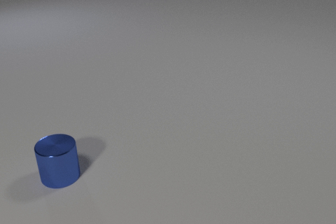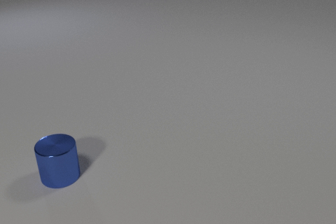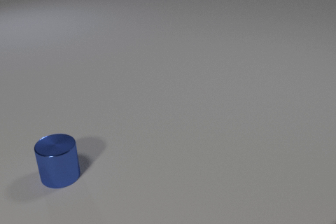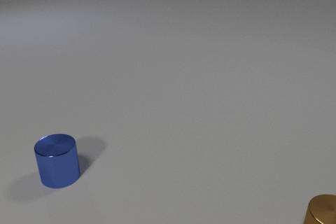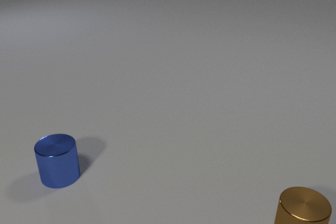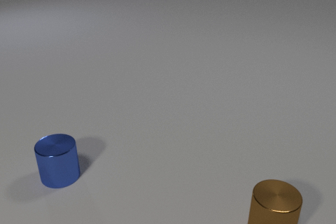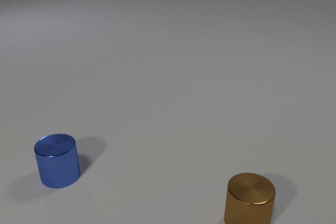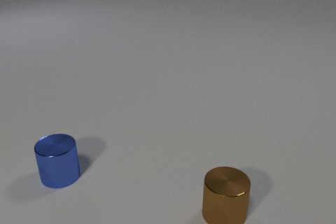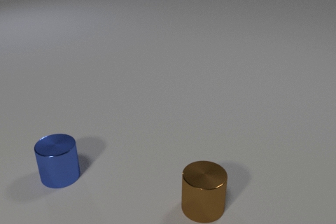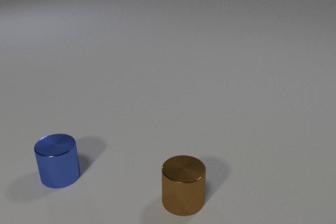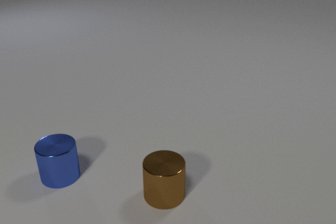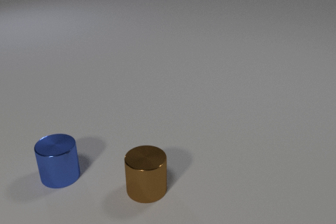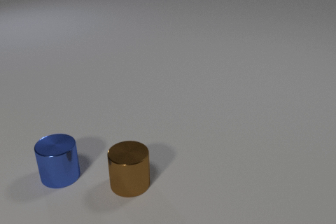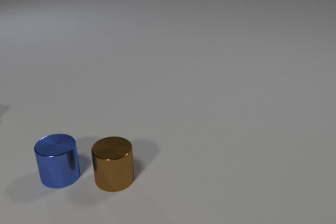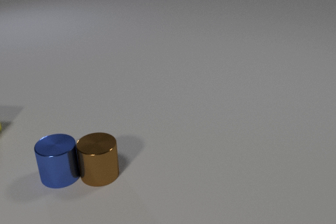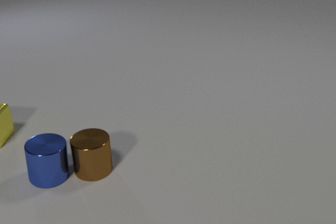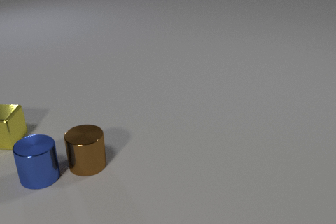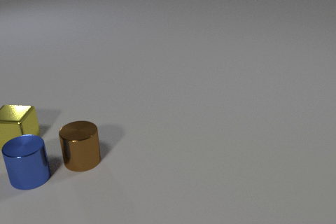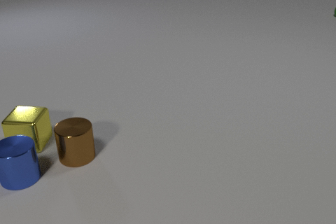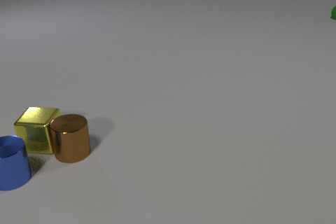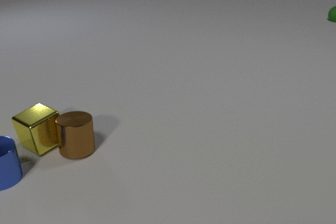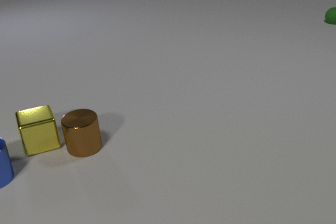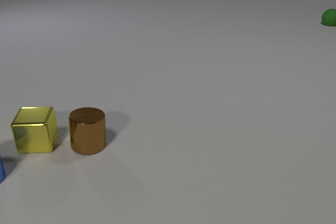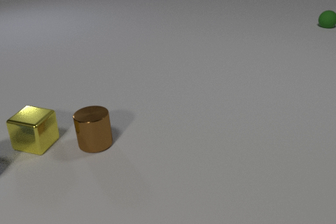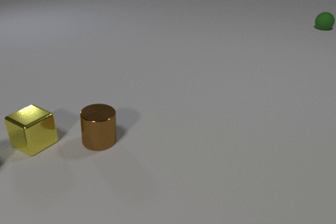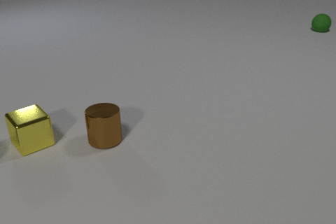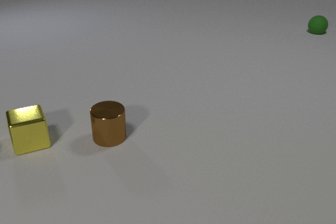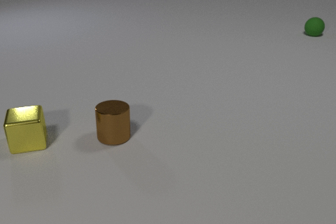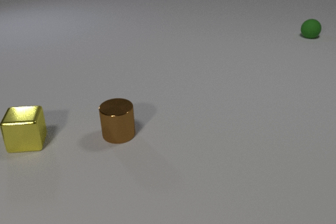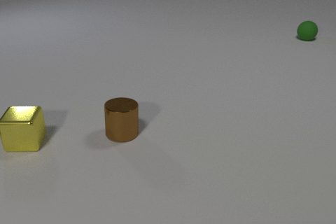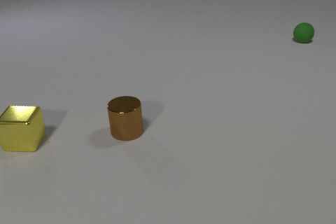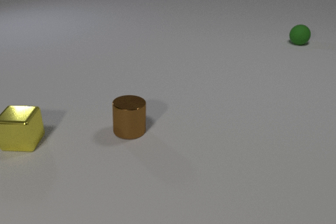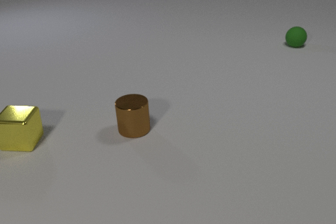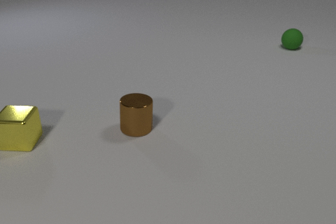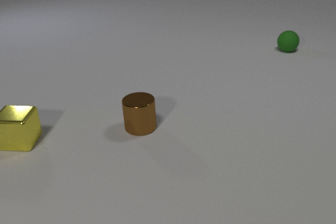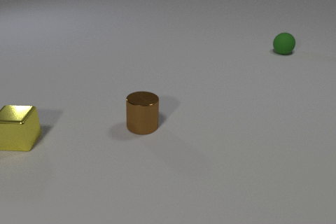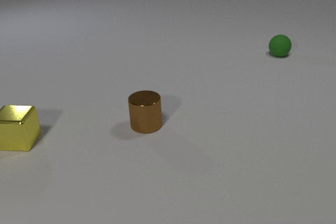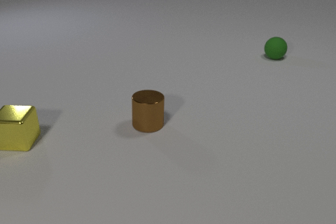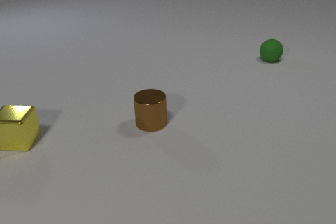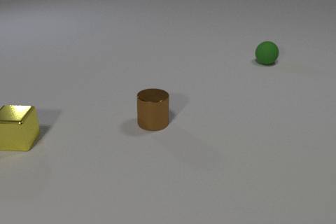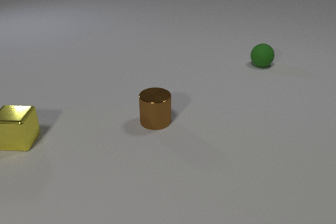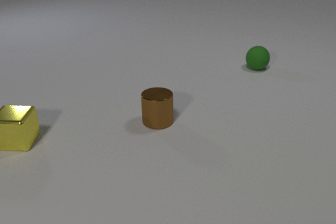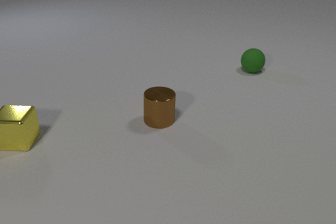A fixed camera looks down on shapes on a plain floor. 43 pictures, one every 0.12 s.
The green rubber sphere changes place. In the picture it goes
toward the camera.
The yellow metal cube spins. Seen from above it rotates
clockwise.
0.00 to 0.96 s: The brown metal cylinder comes in at the bottom edge, slides to the left.
0.96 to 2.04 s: The brown metal cylinder slides to the left and away from the camera. The blue metal cylinder slides to the left. The yellow metal cube comes in at the left edge, slides to the right and toward the camera. The brown metal cylinder and the blue metal cylinder collide.
2.04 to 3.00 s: The brown metal cylinder slides away from the camera and to the right. The blue metal cylinder slides to the left, leaves at the left edge. The yellow metal cube slides to the right and toward the camera, spins clockwise seen from above by about 135 degrees, its near face sliding to the left. The green rubber sphere comes in at the right edge, rolls toward the camera. The brown metal cylinder and the yellow metal cube collide.
3.00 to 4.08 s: The brown metal cylinder slides to the right and away from the camera. The yellow metal cube slides to the left and away from the camera, spins clockwise seen from above by about 45 degrees, its near face sliding to the left. The green rubber sphere rolls toward the camera and to the left.
4.08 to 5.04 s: The brown metal cylinder slides to the right and away from the camera. The green rubber sphere rolls toward the camera and to the left.
Are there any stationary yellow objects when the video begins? no.
How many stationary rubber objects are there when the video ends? 0.
What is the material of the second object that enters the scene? metal.
